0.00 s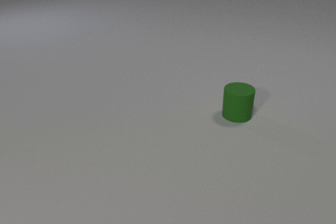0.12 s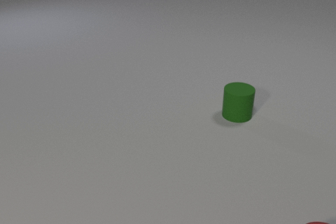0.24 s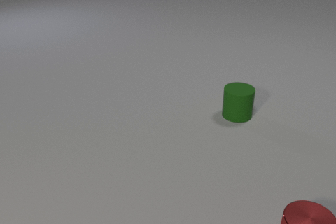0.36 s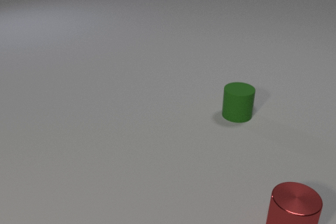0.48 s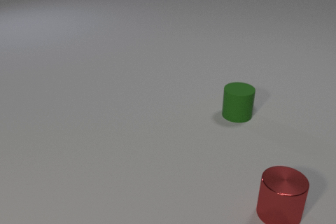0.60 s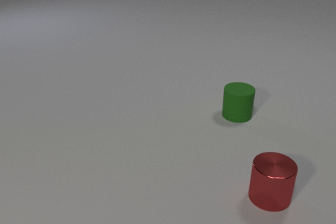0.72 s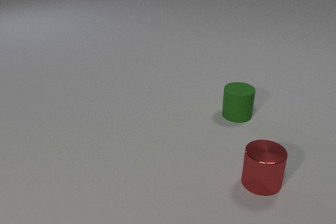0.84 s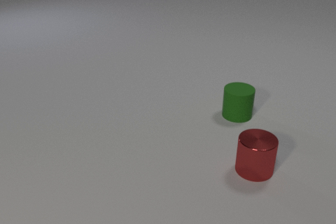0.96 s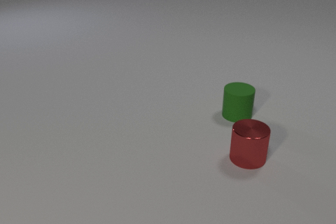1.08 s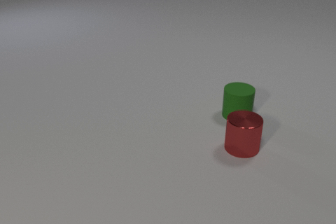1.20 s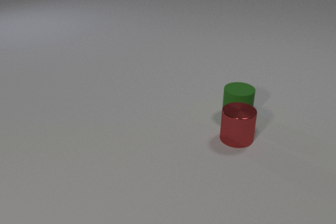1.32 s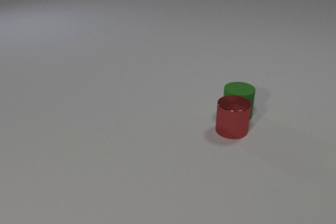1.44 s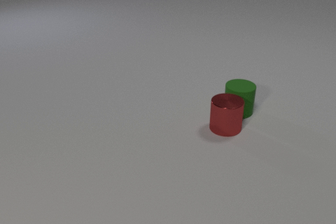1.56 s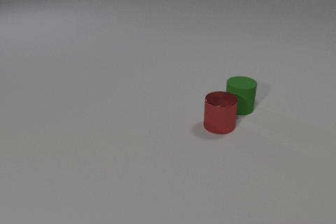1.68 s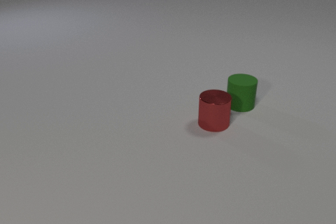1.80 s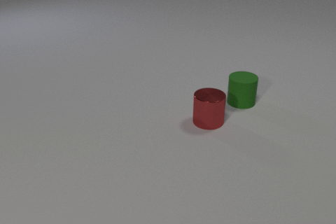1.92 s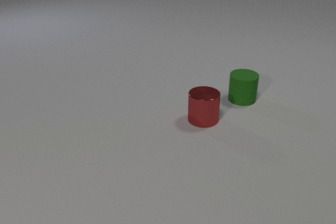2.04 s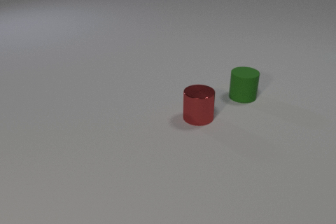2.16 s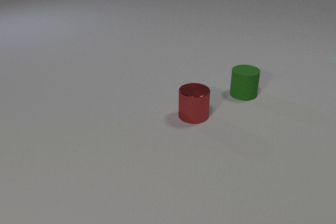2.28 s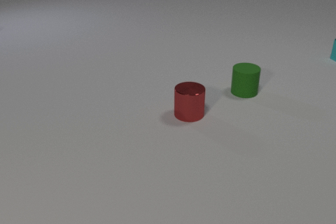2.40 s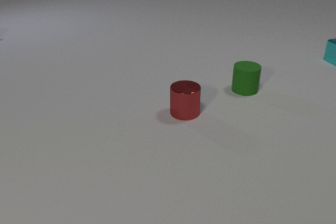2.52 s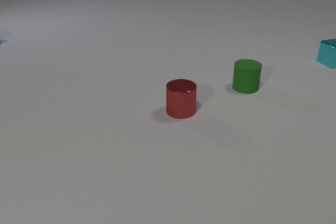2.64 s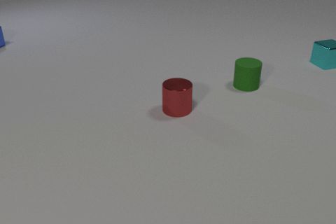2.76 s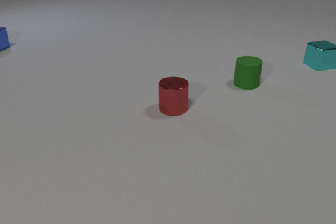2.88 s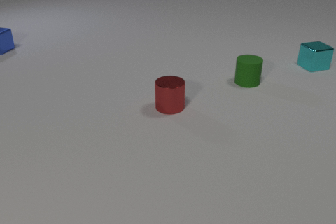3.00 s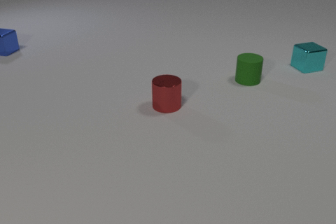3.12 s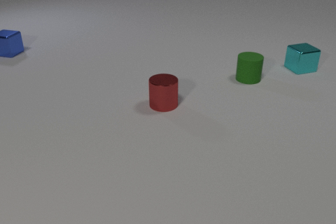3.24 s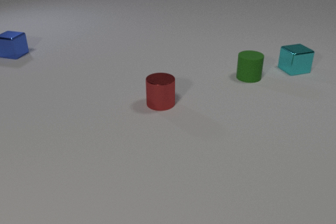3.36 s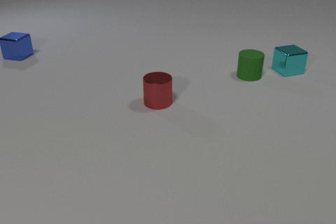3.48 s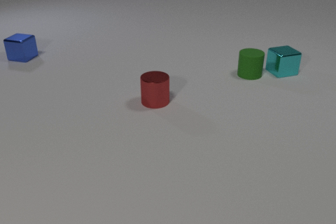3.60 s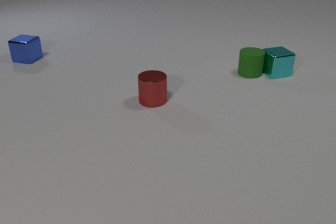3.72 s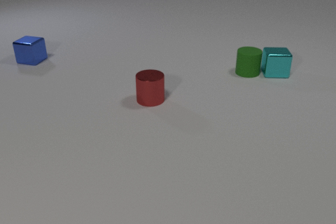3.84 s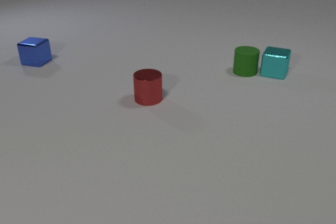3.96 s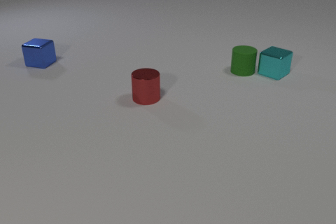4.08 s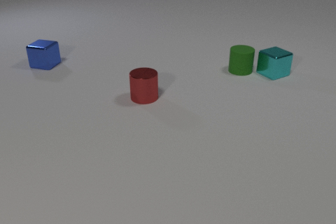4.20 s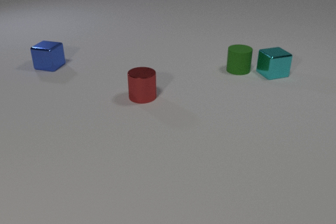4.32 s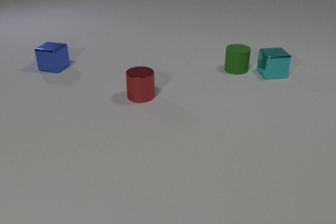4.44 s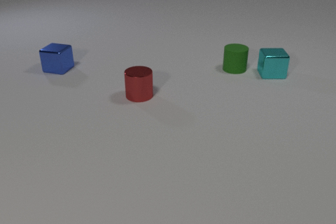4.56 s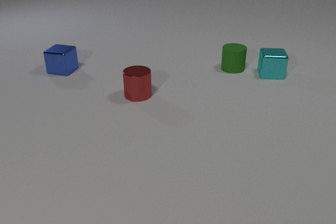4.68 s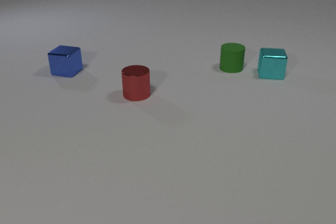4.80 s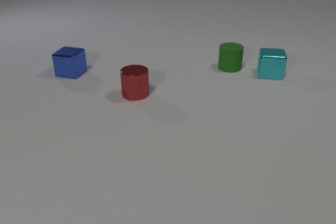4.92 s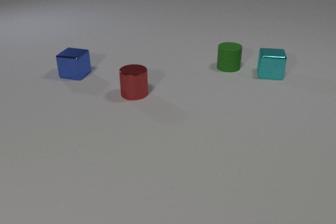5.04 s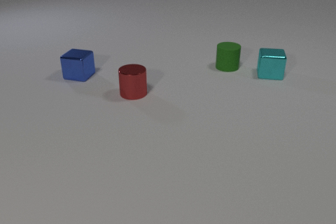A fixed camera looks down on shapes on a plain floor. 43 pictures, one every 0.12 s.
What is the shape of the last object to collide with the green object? cube.
Are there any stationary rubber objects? no.
How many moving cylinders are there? 2.
0.00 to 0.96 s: The red metal cylinder comes in at the bottom edge, slides away from the camera and to the left.
0.96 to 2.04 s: The red metal cylinder slides away from the camera and to the left. The green rubber cylinder slides away from the camera. The red metal cylinder and the green rubber cylinder collide.
2.04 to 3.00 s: The red metal cylinder slides to the left and away from the camera. The green rubber cylinder slides away from the camera. The blue metal cube comes in at the left edge, slides toward the camera and to the right. The cyan metal cube comes in at the right edge, slides to the left and toward the camera.
3.00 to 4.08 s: The red metal cylinder slides to the left and away from the camera. The green rubber cylinder slides away from the camera. The blue metal cube slides toward the camera and to the right. The cyan metal cube slides to the left and toward the camera, spins so that its near face slides to the left, clockwise seen from above. The green rubber cylinder and the cyan metal cube collide.
4.08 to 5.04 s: The red metal cylinder slides to the left and away from the camera. The green rubber cylinder slides to the left and away from the camera. The blue metal cube slides toward the camera and to the right. The cyan metal cube spins clockwise seen from above by about 45 degrees, its near face sliding to the left.
